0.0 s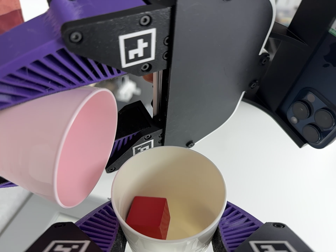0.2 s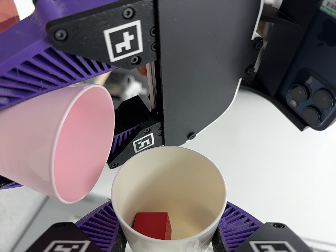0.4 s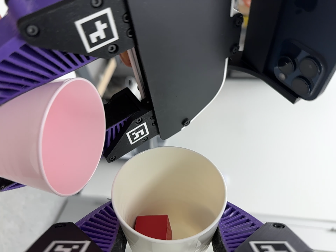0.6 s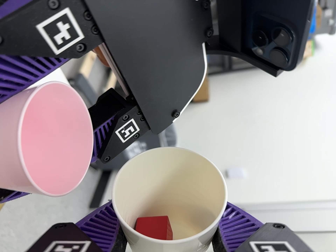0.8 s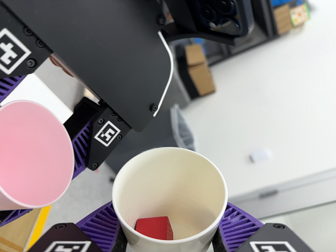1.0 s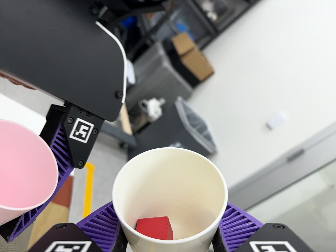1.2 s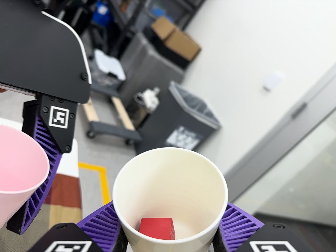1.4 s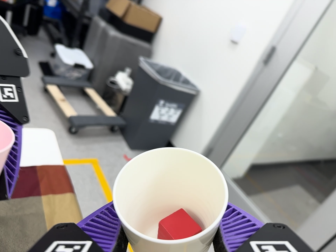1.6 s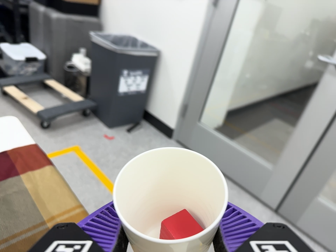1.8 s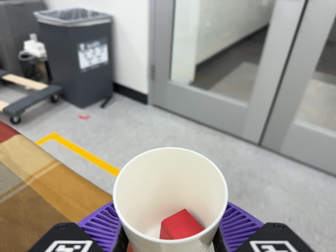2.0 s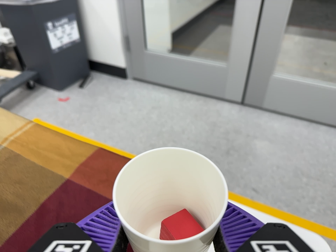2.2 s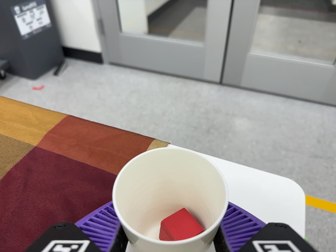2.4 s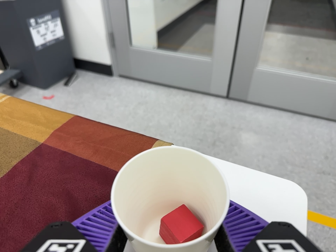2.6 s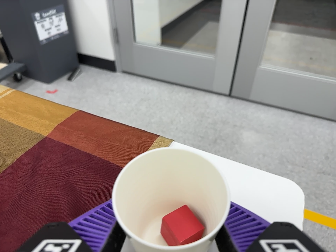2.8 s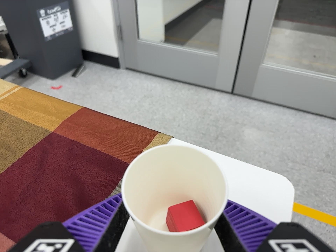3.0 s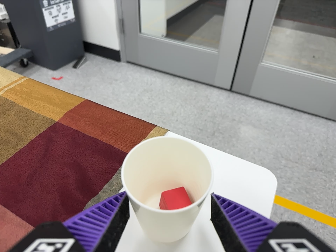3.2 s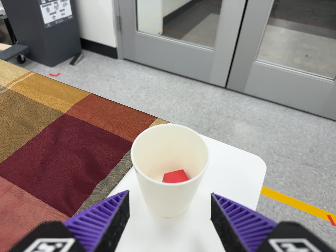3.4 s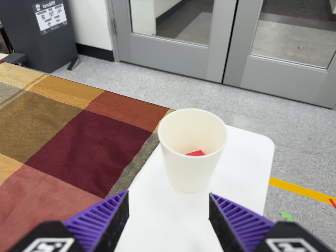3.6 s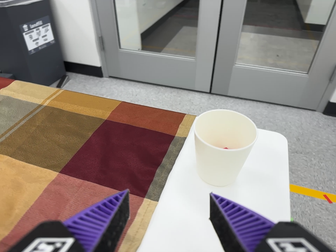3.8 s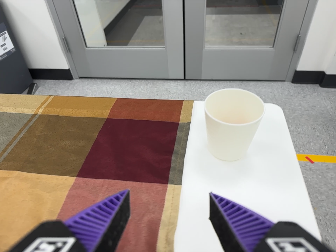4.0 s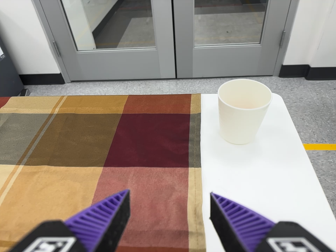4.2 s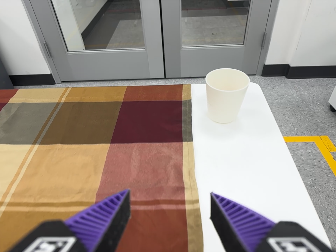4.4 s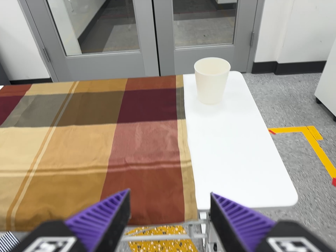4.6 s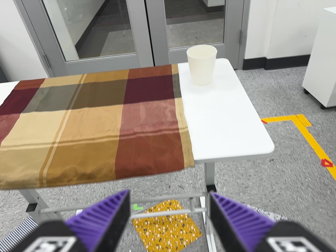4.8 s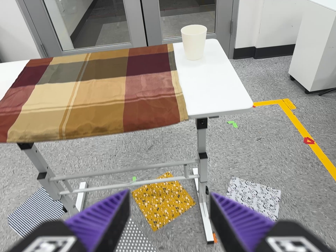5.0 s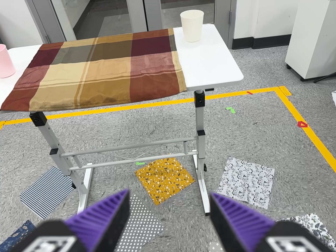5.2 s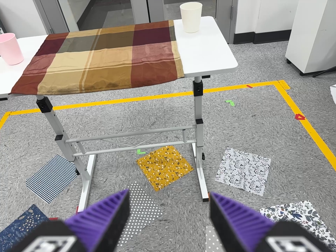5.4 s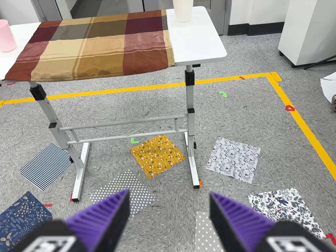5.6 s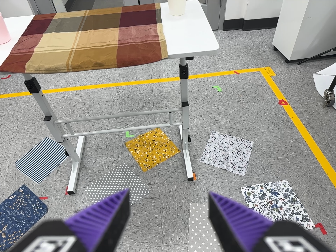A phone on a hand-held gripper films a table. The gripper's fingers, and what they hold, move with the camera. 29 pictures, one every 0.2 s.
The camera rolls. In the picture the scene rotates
counterclockwise.
0.0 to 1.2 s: The camera pans to its left by about 15 degrees. It travels to its right and toward the bottom of its view, about 16 cm. It rolls about its line of sight by about 65 degrees, and the scene rotates counterclockwise.
1.2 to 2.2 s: The camera pans to its right by about 20 degrees. It travels toward the bottom of its view and to its right, about 28 cm, so close, fixed things drift upward. Its aim tips toward the bottom of its view by about 25 degrees, and the scene shifts upward. It rolls about its line of sight by about 55 degrees, and the scene rotates counterclockwise.
2.2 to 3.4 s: The camera travels backward and toward the bottom of its view, about 12 cm, so what stands in front gets smaller.
3.4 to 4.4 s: The camera pans to its right by about 15 degrees. It travels backward, to its left and toward the bottom of its view, about 32 cm, so what stands in front gets smaller. It rolls about its line of sight by about 20 degrees, and the scene rotates counterclockwise.
4.4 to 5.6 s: The camera travels backward and toward the bottom of its view, about 50 cm, so what stands in front gets smaller.
The film runs backward here.
